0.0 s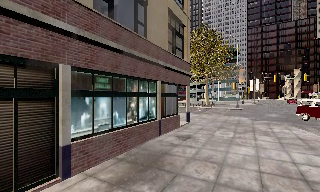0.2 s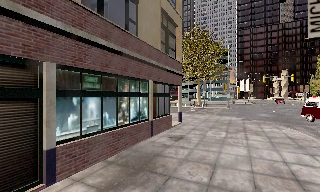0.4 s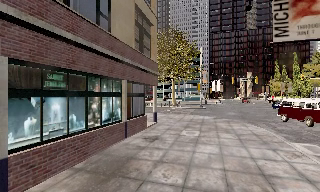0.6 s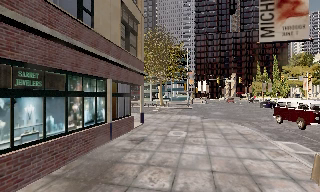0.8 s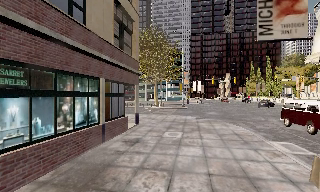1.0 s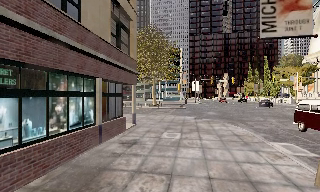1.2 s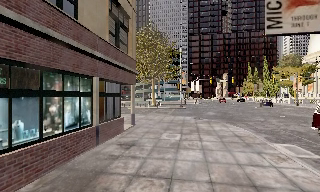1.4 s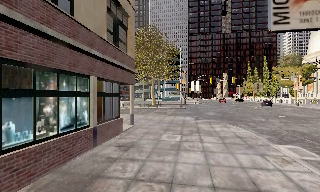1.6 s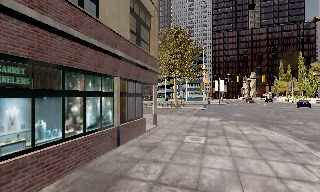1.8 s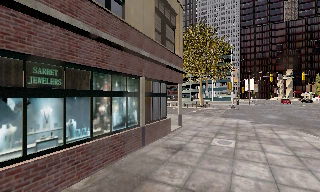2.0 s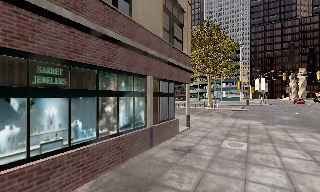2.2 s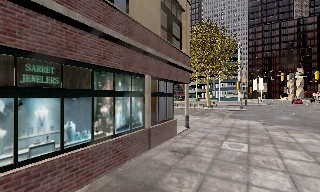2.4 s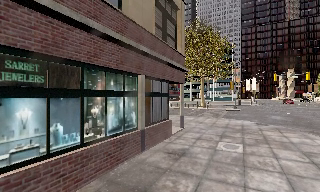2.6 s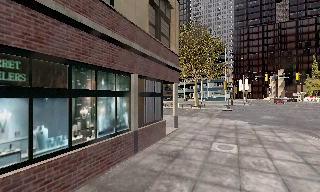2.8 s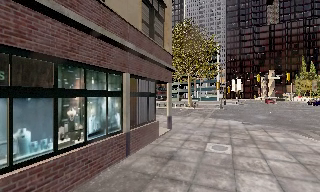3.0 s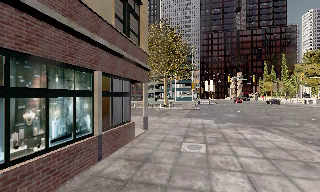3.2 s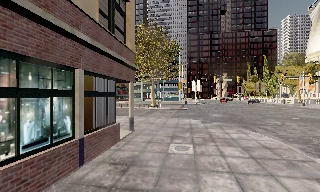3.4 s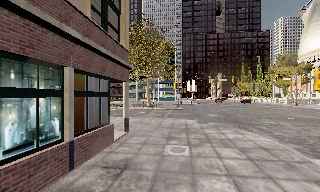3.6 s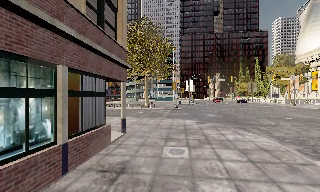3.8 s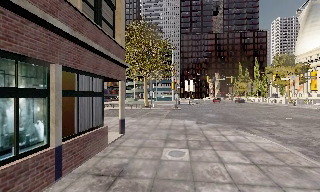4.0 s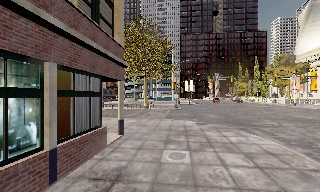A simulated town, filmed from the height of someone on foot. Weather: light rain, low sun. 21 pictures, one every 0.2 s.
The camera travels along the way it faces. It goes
forward.
0.0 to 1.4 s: The camera swings to its right by about 20 degrees, and the scene slides to the left. It travels forward, about 1.5 m, so what stands in front looms larger.
1.4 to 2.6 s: The scene slides to the right, as the camera pans about 15 degrees to its left. It travels forward, about 1 m, so what stands in front looms larger.
2.6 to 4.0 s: The camera swings to its right by about 20 degrees, and the scene slides to the left. It travels forward, about 1.5 m, so what stands in front looms larger.
The film runs forward here.
